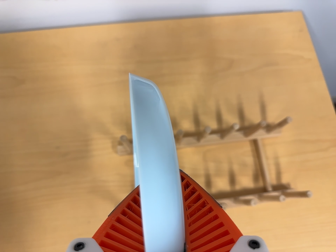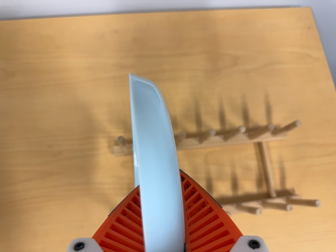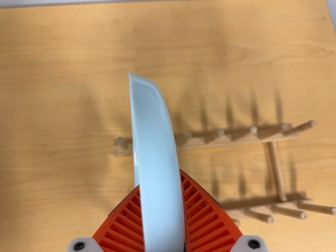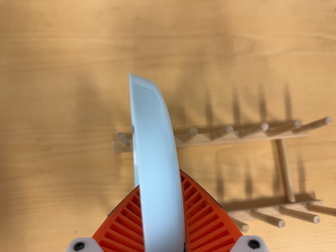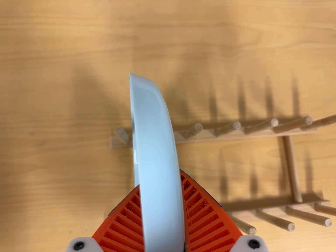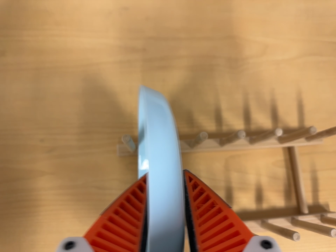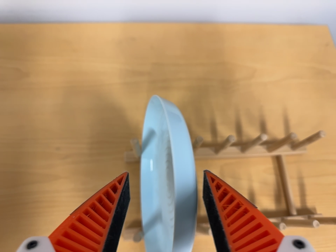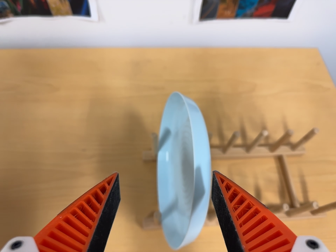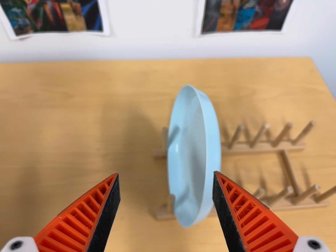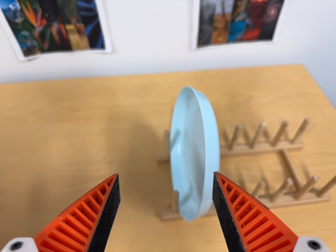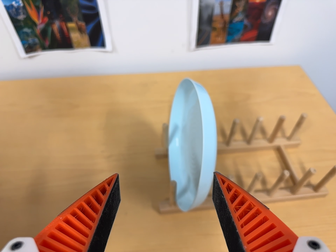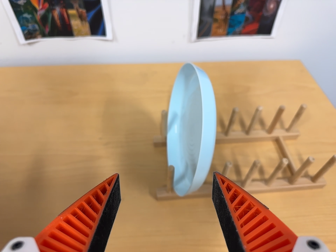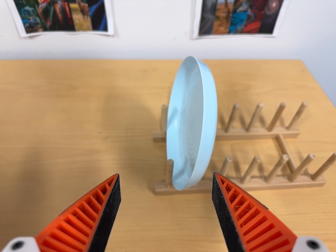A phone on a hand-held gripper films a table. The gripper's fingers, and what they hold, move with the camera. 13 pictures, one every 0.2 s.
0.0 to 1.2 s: The camera shifts only a little, or ends up much as it began.
1.2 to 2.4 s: The camera travels toward the bottom of its view and backward, about 20 cm. Its aim tips toward the top of its view by about 20 degrees.
The film runs forward here.
